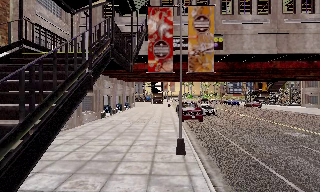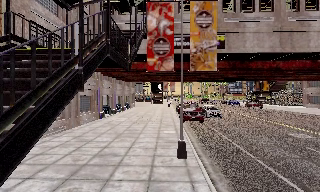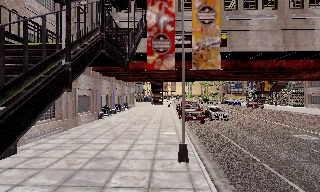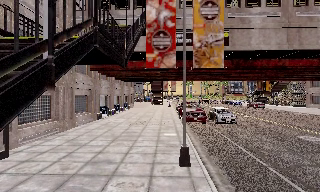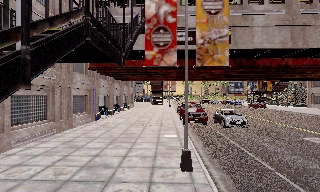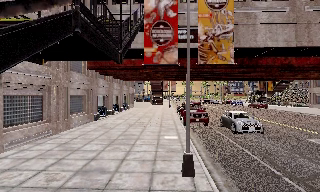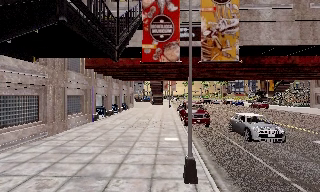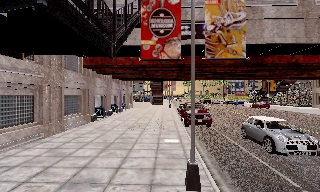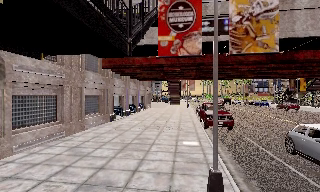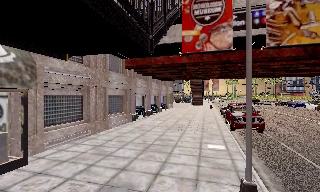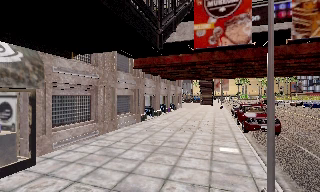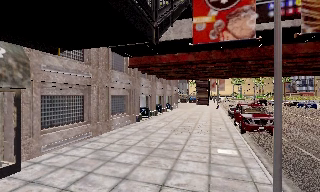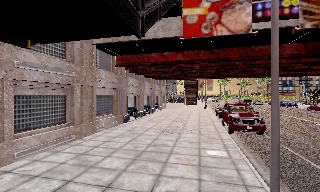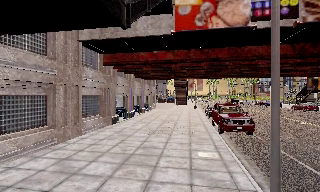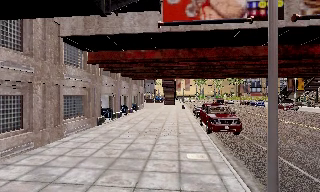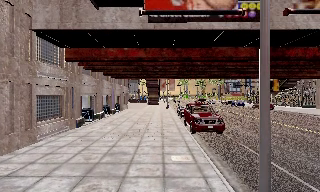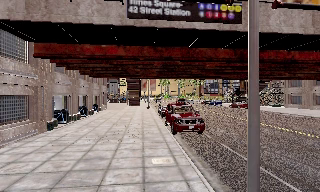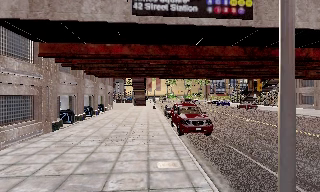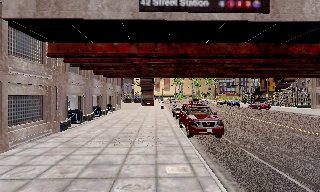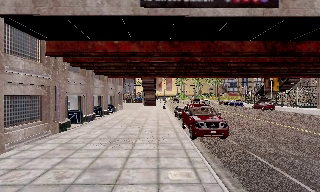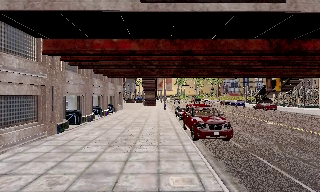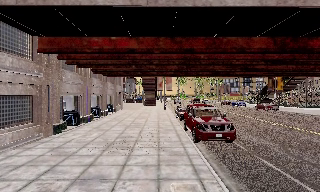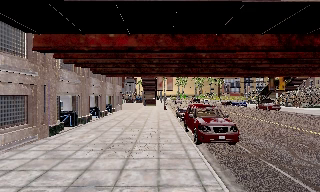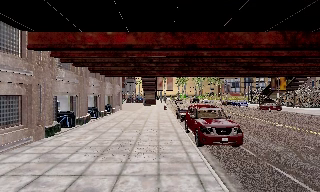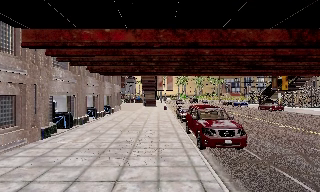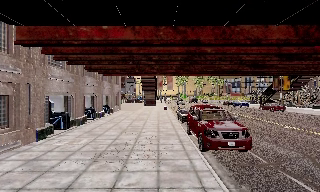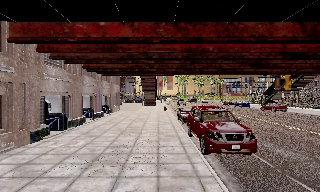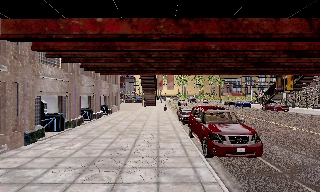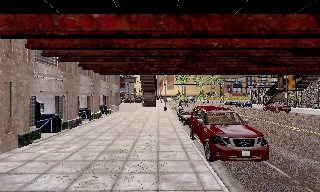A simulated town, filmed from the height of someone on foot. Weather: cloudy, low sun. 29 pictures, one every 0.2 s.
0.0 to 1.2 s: The camera travels forward, about 2 m, so what stands in front looms larger.
1.2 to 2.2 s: The camera swings to its left by about 15 degrees, and the scene slides to the right. It travels forward, about 1.5 m, so what stands in front looms larger.
2.2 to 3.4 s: The scene slides to the left, as the camera pans about 20 degrees to its right. It travels forward, about 2 m, so what stands in front looms larger.
3.4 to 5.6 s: The camera travels forward, about 4 m, so what stands in front looms larger.
The film runs forward here.
